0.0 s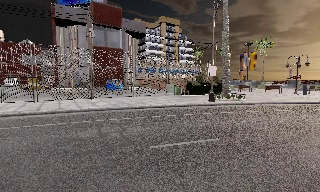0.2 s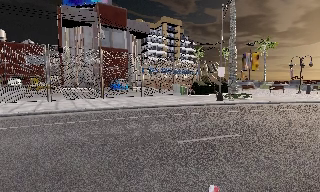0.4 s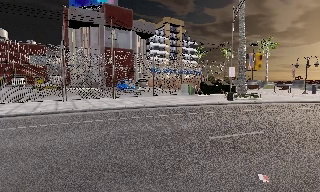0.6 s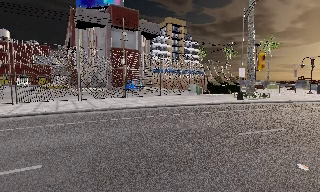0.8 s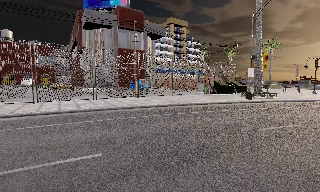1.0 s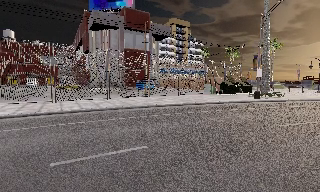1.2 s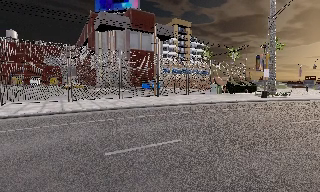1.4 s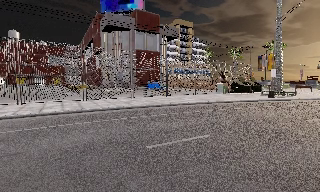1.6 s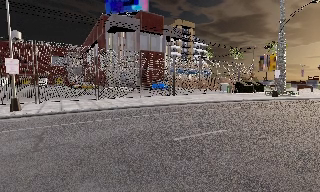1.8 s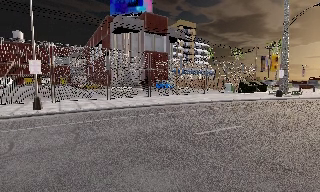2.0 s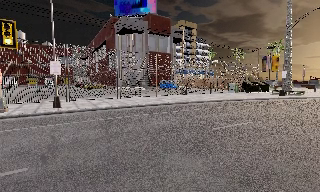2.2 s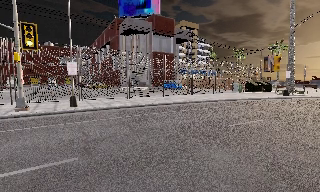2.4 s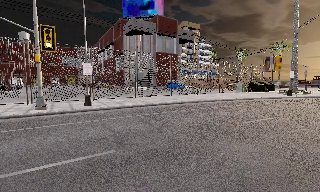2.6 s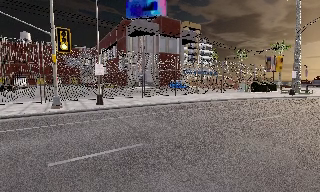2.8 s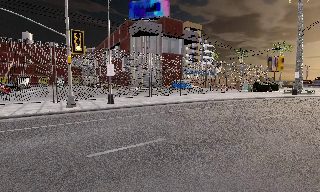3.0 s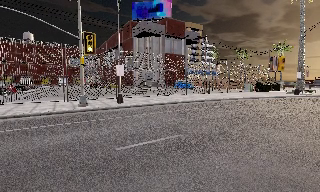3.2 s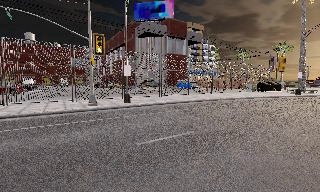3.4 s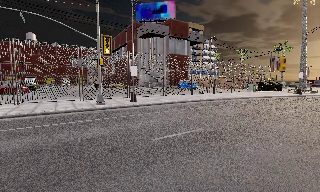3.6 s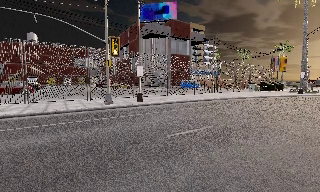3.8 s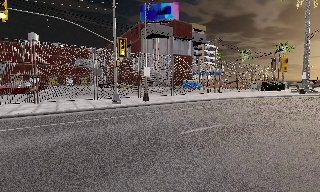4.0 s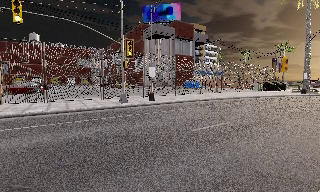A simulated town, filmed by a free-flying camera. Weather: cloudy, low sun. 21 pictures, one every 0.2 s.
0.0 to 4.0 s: The camera travels to its left and backward, about 16 m, so close, fixed things drift to the right. It loses speed.
The film runs forward here.
